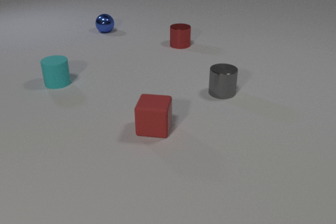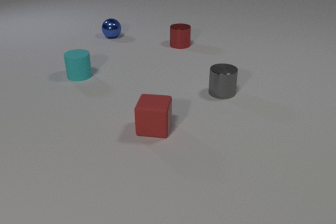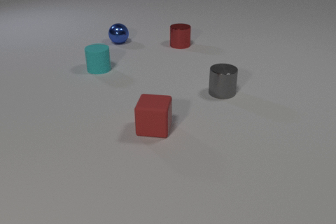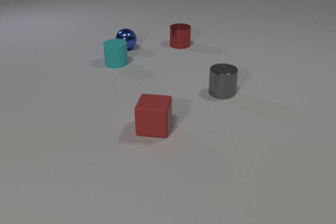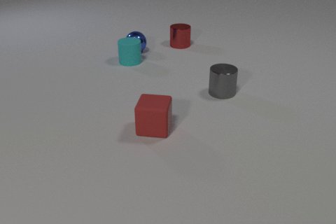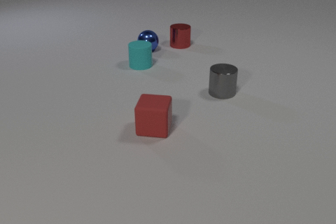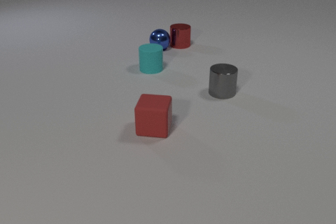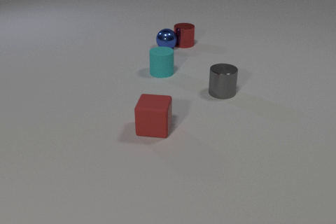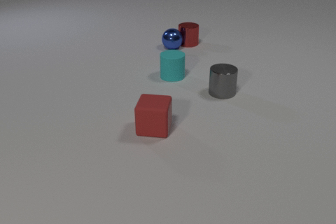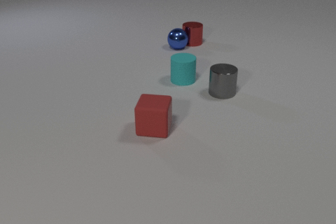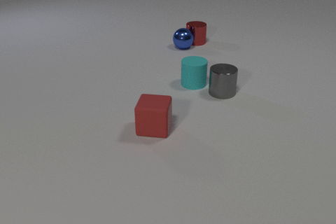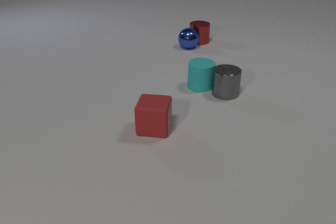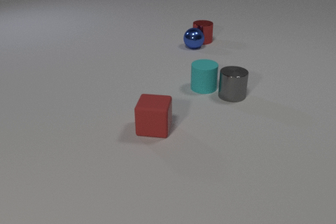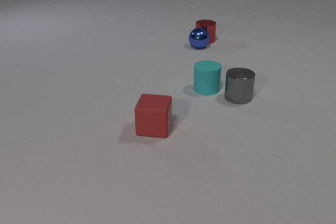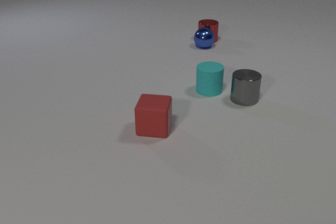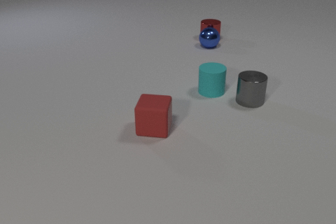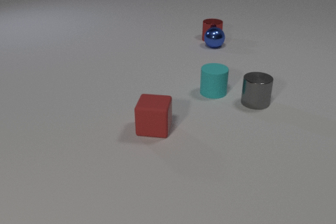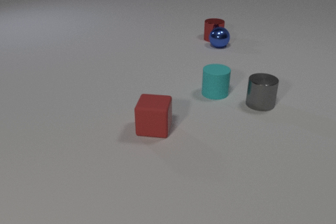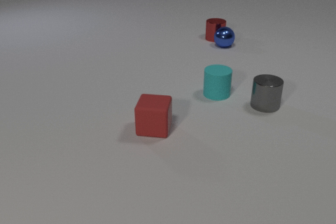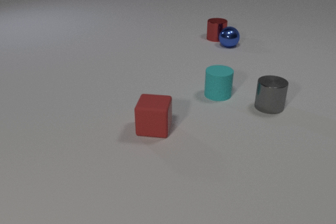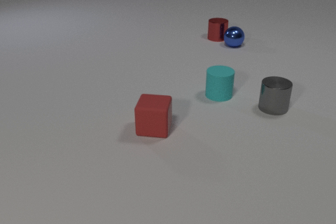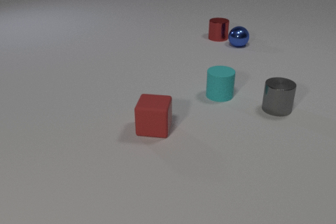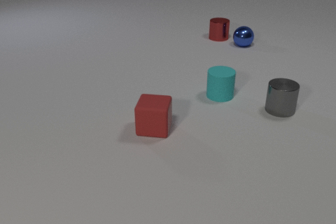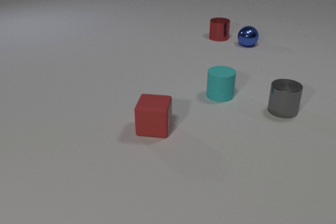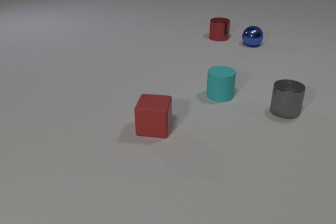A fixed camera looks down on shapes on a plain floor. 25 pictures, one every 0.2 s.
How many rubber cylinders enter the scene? 0.
What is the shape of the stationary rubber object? cube.
What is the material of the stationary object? rubber.
0.0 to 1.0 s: The blue metal sphere rolls toward the camera and to the right. The cyan rubber cylinder slides to the right. The blue metal sphere and the cyan rubber cylinder collide.
1.0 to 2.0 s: The blue metal sphere rolls to the right. The cyan rubber cylinder slides to the right and toward the camera. The red metal cylinder slides to the right and away from the camera. The blue metal sphere and the red metal cylinder collide.
2.0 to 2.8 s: The blue metal sphere rolls to the right. The cyan rubber cylinder slides to the right and toward the camera. The red metal cylinder slides to the right and away from the camera. The gray metal cylinder slides to the right and toward the camera. The cyan rubber cylinder and the gray metal cylinder collide.
2.8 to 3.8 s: The blue metal sphere rolls to the right. The cyan rubber cylinder slides to the right and toward the camera. The red metal cylinder slides to the right and away from the camera. The gray metal cylinder slides to the right and toward the camera.
3.8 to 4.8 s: The blue metal sphere rolls to the right. The gray metal cylinder slides to the right.
